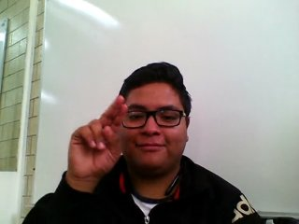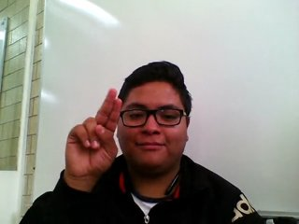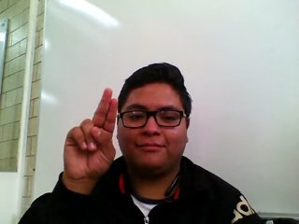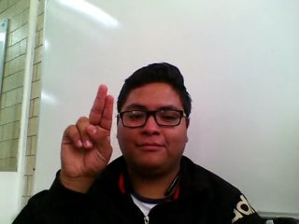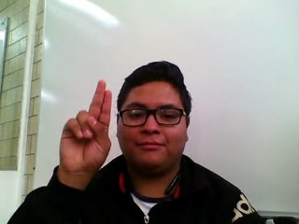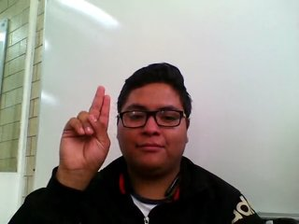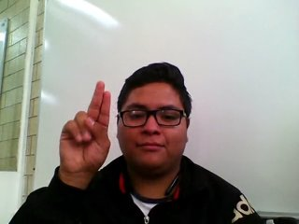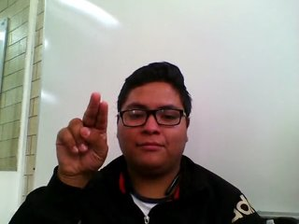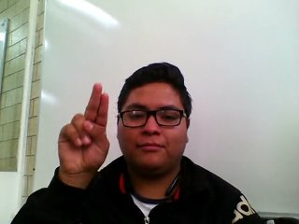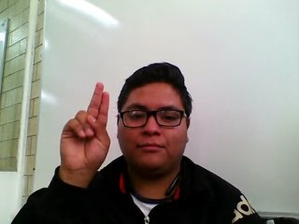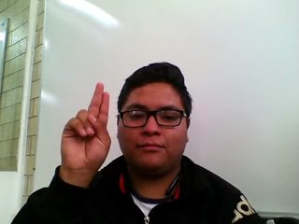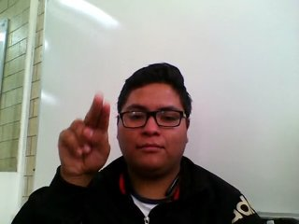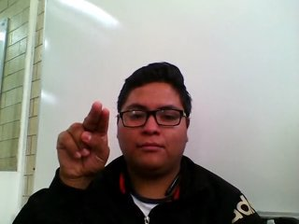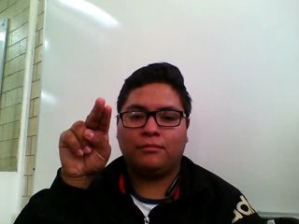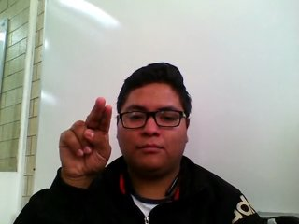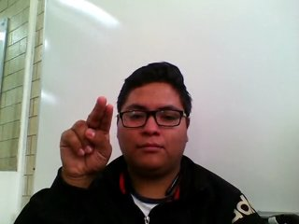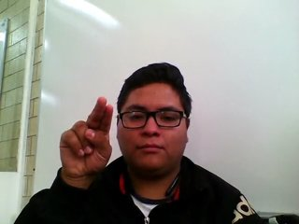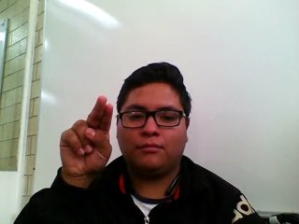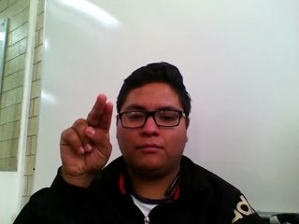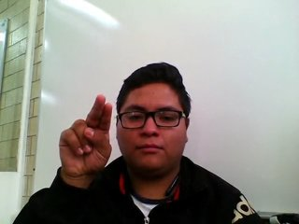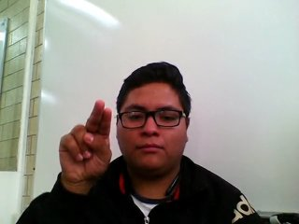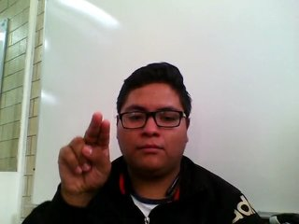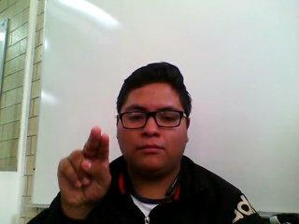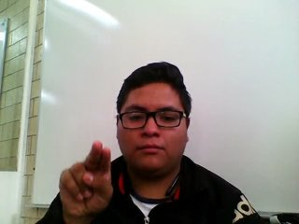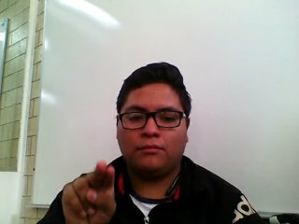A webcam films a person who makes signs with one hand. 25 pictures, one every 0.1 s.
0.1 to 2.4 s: Double click with two fingers.
